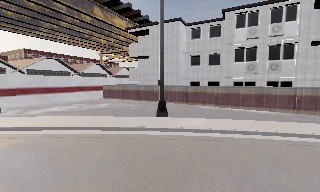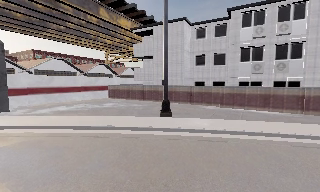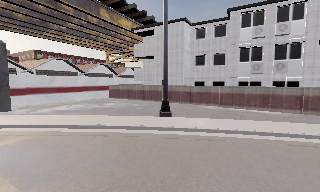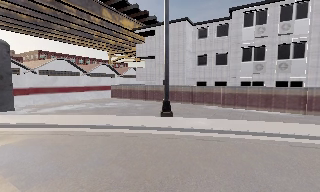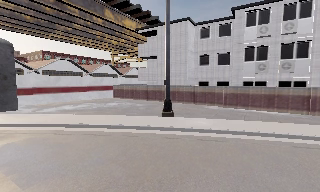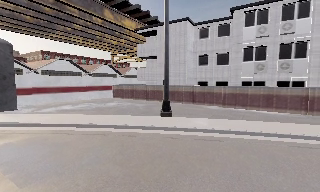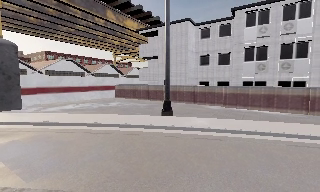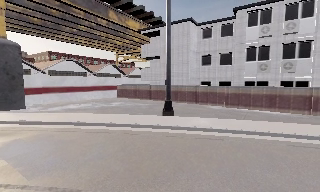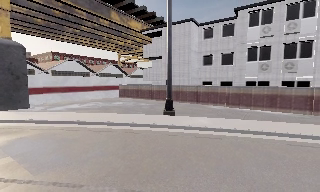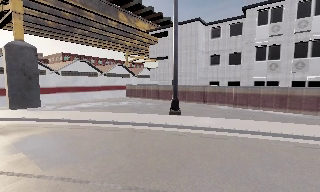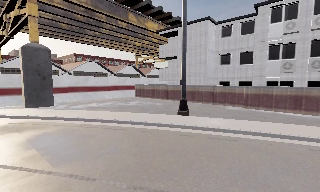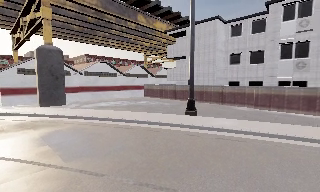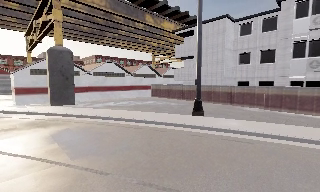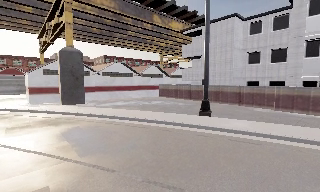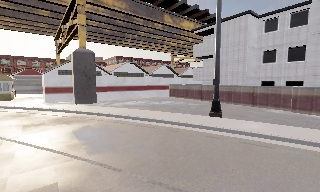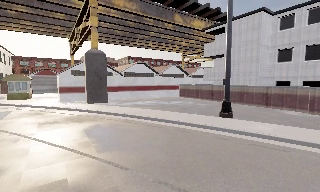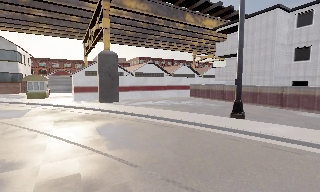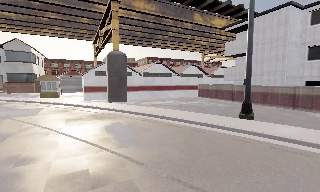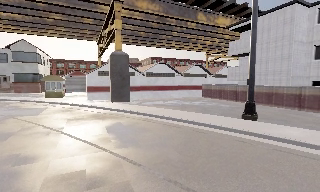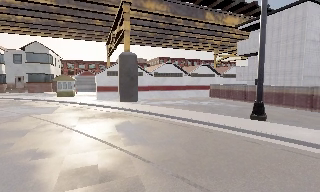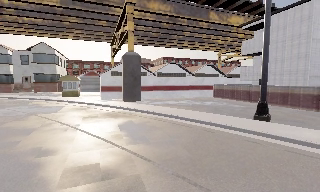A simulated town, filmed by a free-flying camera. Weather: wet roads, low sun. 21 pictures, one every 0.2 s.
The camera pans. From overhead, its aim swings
counterclockwise.
The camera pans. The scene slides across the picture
to the right.
0.0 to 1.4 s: The camera travels to its right, about 0.5 m.
1.4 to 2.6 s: The camera swings to its left by about 15 degrees, and the scene slides to the right.
2.6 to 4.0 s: The camera pans to its left, which is counterclockwise from overhead, by about 20 degrees. It travels to its right, about 0.5 m.
The film runs backward here.
